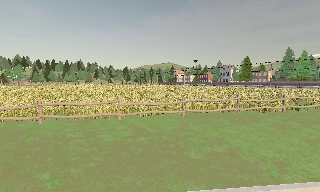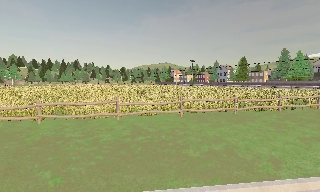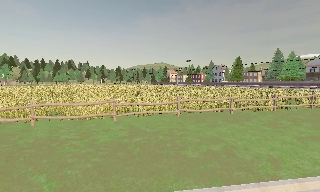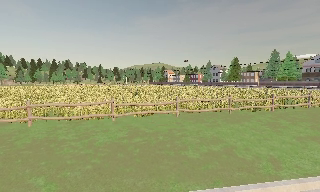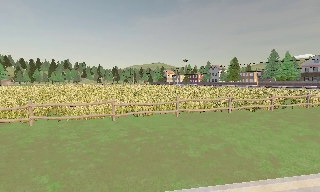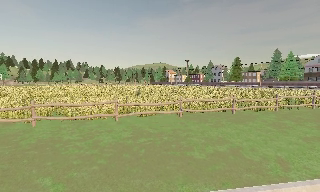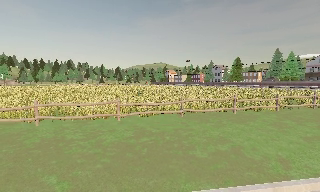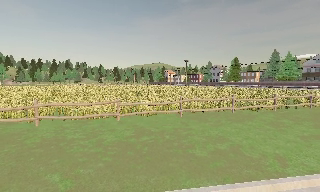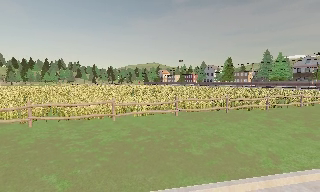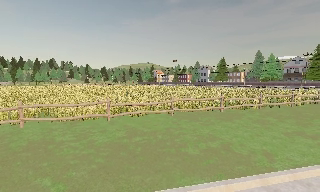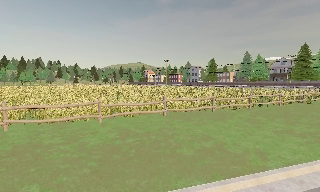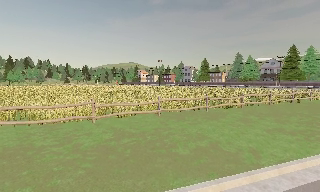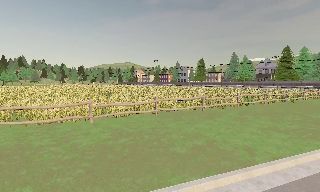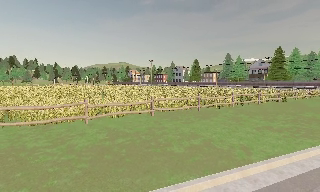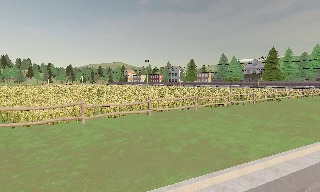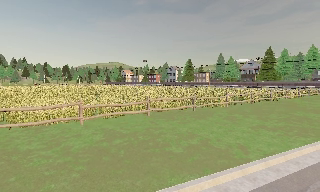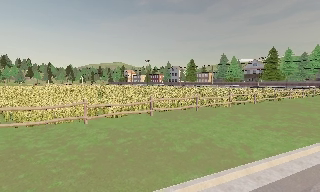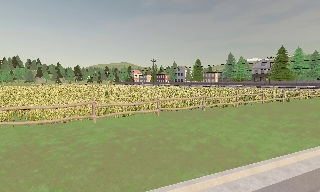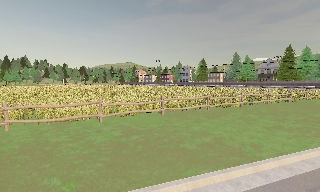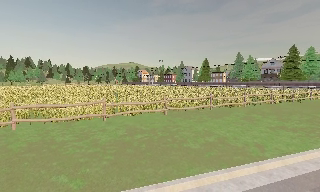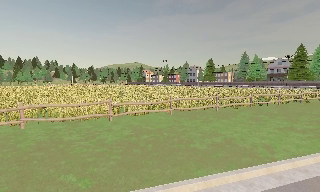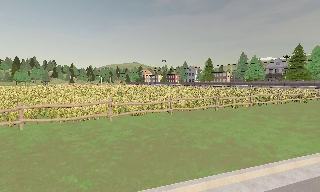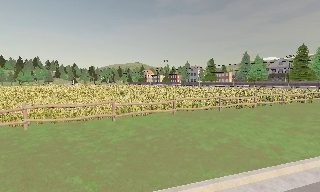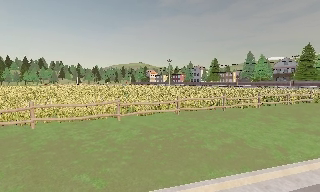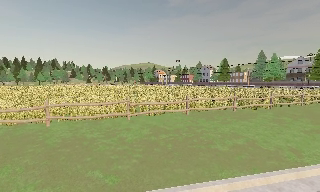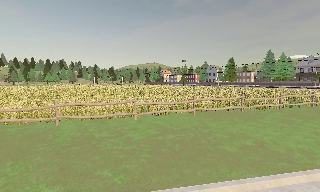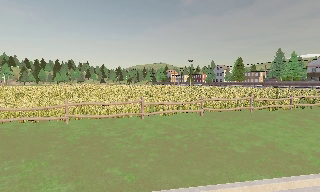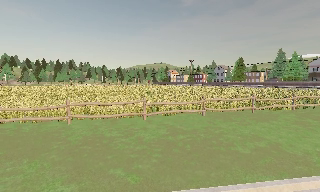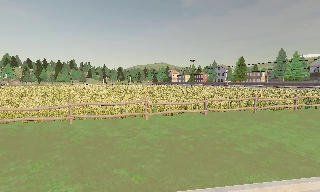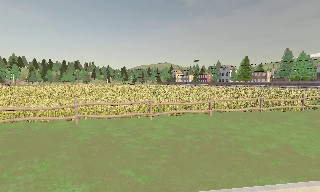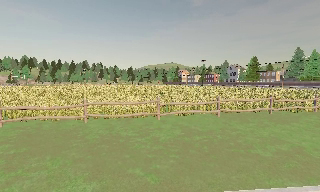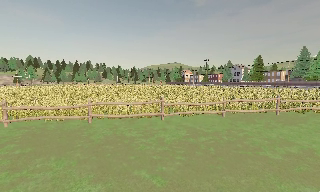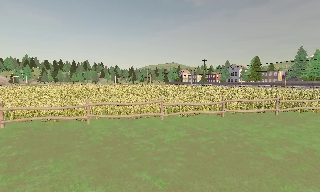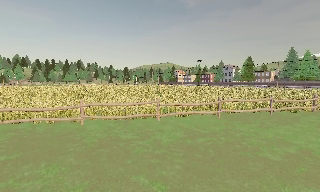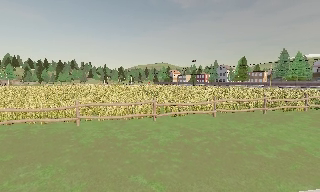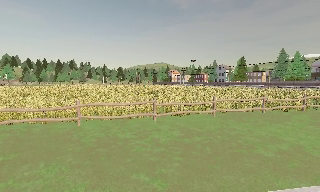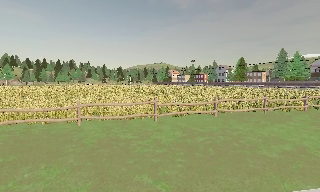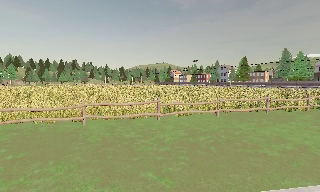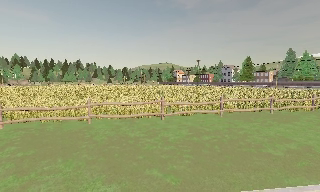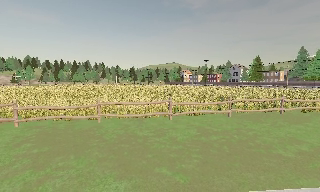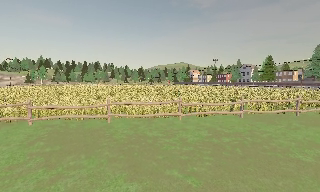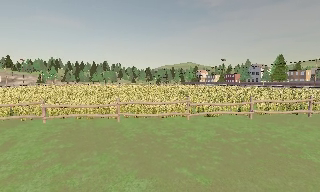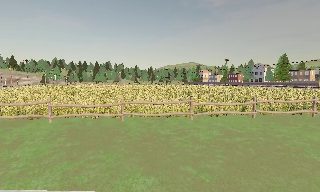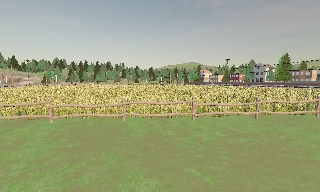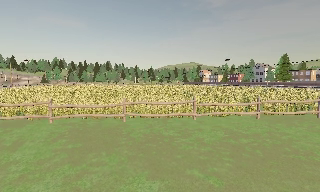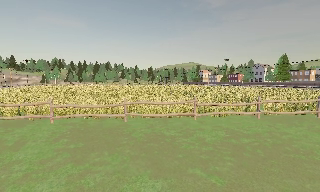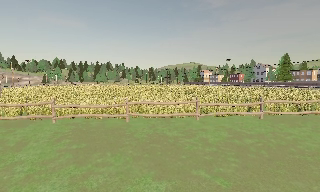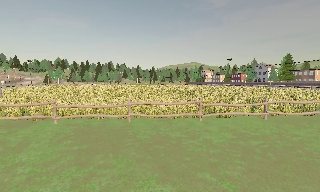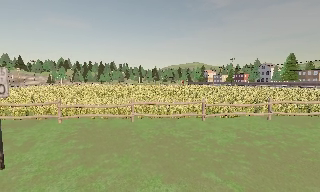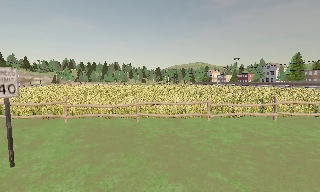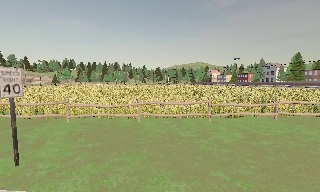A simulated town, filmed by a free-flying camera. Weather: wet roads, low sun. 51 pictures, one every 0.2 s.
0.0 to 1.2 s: The camera shifts only a little, or ends up much as it began.
1.2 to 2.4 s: The camera swings to its right by about 10 degrees, and the scene slides to the left.
2.4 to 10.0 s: The camera swings to its left by about 25 degrees, and the scene slides to the right. It travels to its left, about 2.5 m, so close, fixed things drift to the right.
The film runs forward here.
